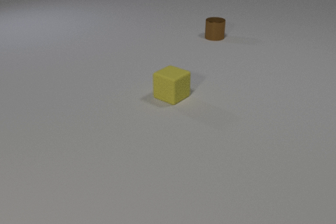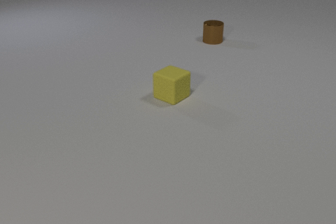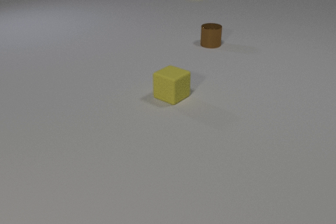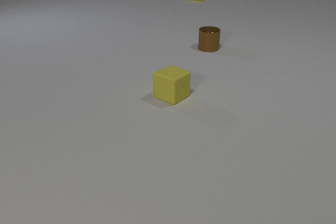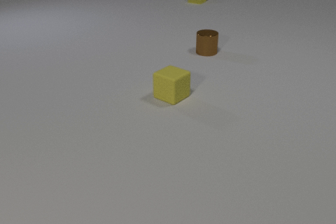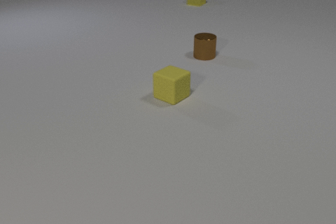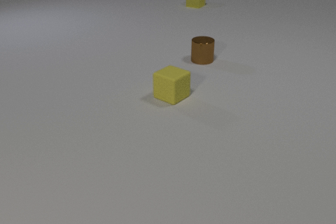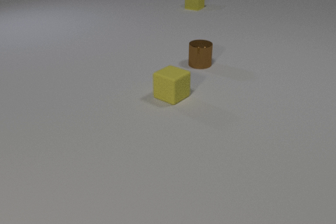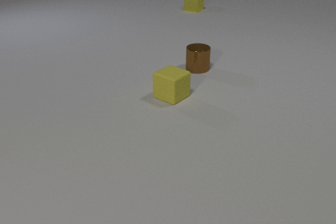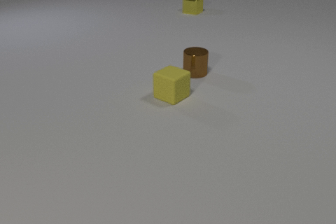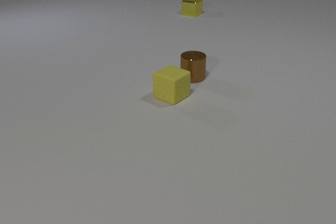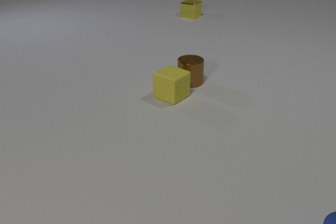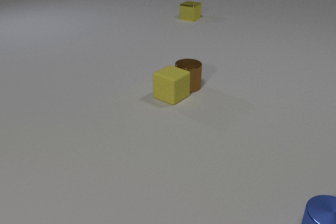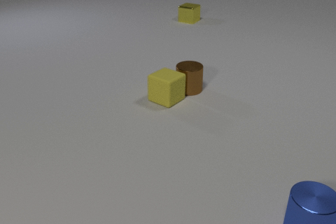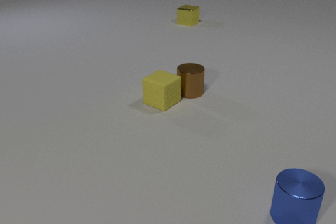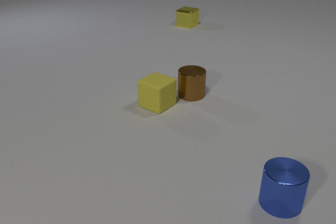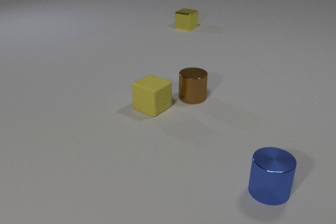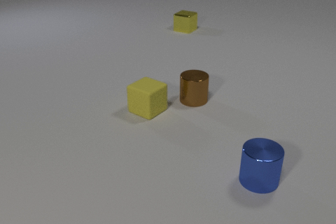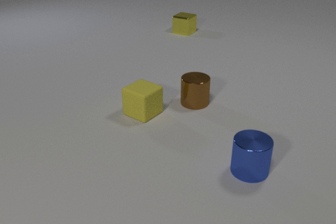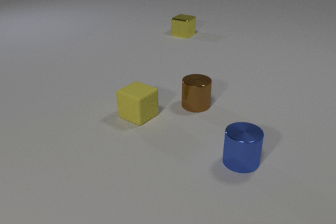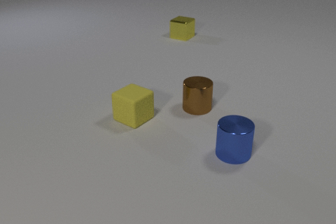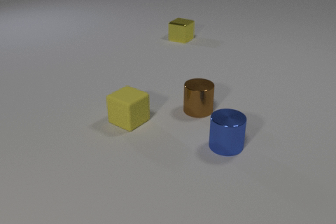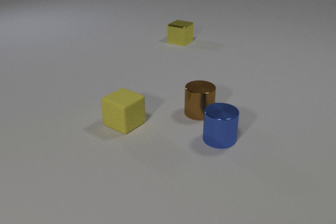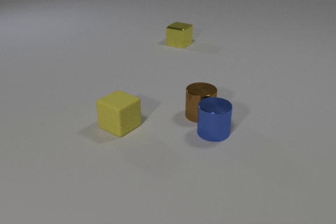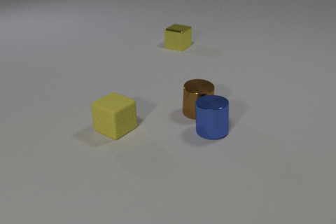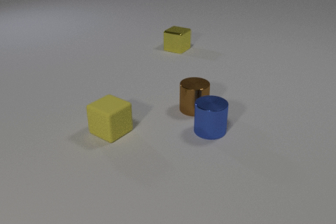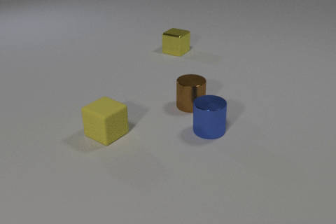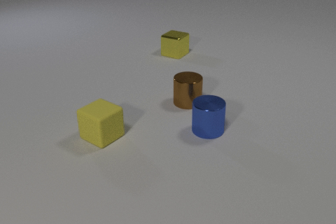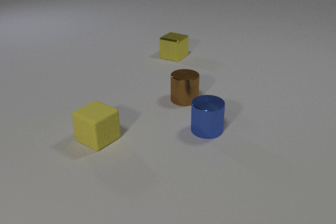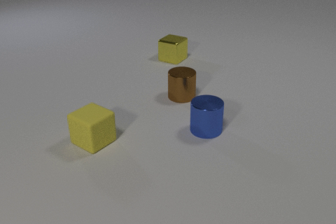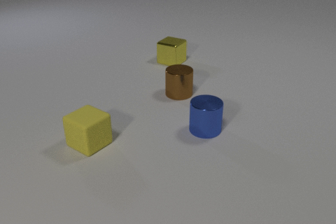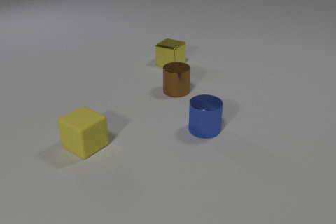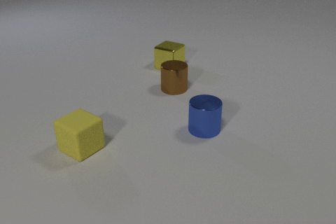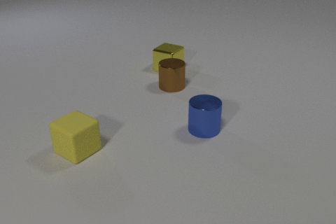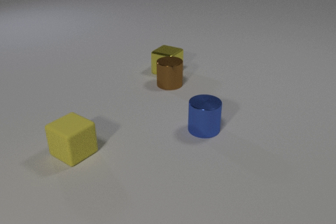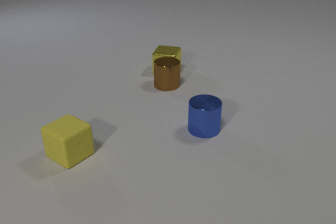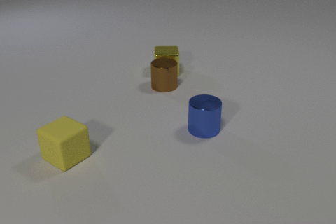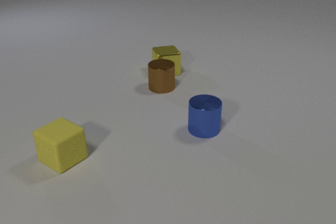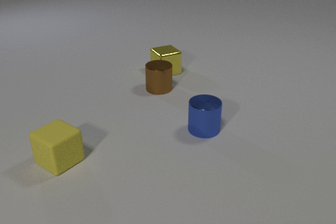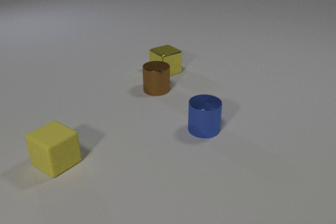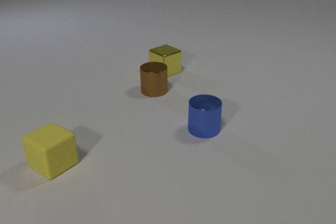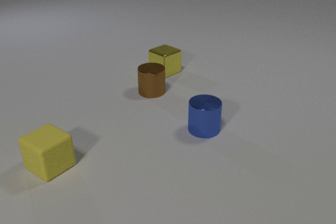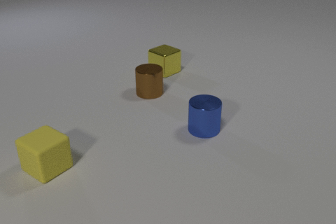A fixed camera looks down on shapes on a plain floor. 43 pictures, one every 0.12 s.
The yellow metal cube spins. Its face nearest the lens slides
to the right.
The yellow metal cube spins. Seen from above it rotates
counterclockwise.
0.00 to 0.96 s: The brown metal cylinder slides toward the camera. The yellow metal cube comes in at the top edge, slides toward the camera.
0.96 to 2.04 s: The brown metal cylinder slides toward the camera. The yellow rubber cube slides toward the camera and to the left. The blue metal cylinder comes in at the bottom edge, slides away from the camera and to the left. The yellow metal cube slides toward the camera. The brown metal cylinder and the yellow rubber cube collide.
2.04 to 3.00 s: The brown metal cylinder slides toward the camera. The yellow rubber cube slides toward the camera and to the left. The blue metal cylinder slides away from the camera and to the left. The yellow metal cube slides toward the camera. The brown metal cylinder and the blue metal cylinder collide.
3.00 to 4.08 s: The brown metal cylinder slides away from the camera and to the left. The yellow rubber cube slides to the left and toward the camera. The yellow metal cube slides toward the camera. The brown metal cylinder and the yellow metal cube collide.
4.08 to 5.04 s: The brown metal cylinder slides to the left and toward the camera. The yellow rubber cube slides to the left and toward the camera. The yellow metal cube spins counterclockwise seen from above by about 75 degrees, its near face sliding to the right.
What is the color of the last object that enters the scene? blue.
How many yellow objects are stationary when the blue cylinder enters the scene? 1.
What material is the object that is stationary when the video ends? metal.
